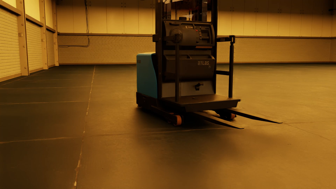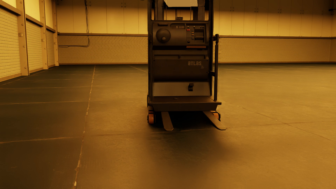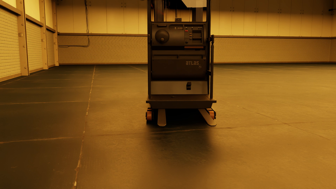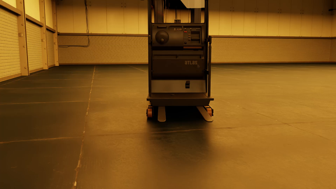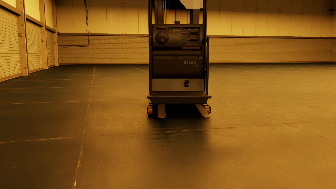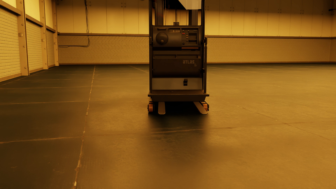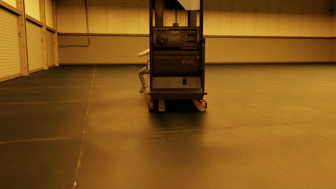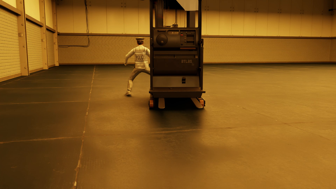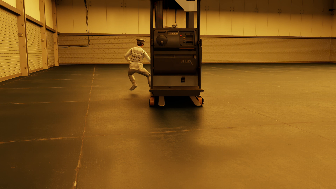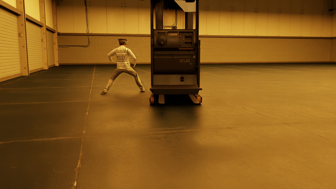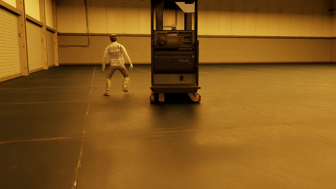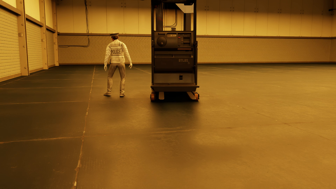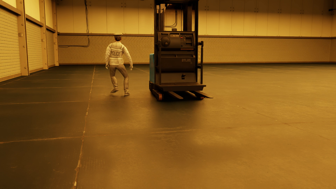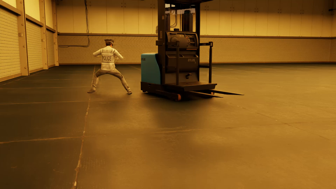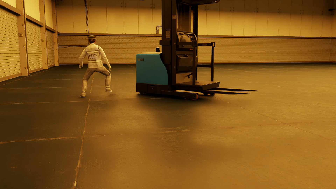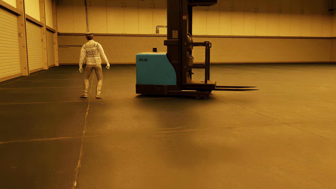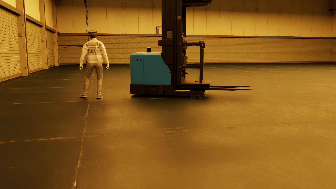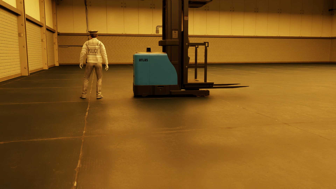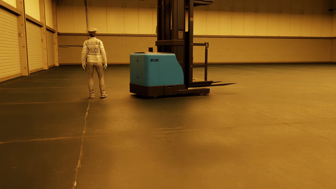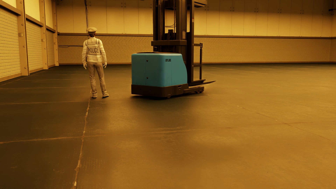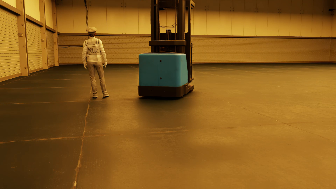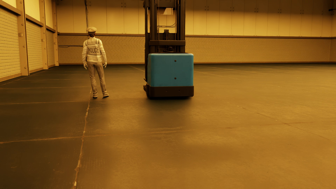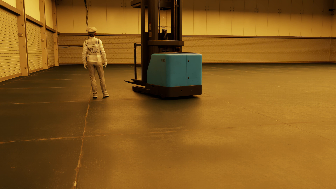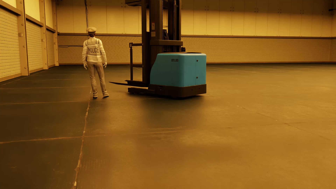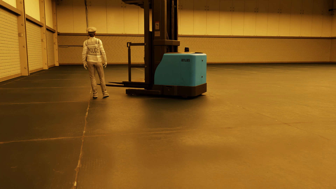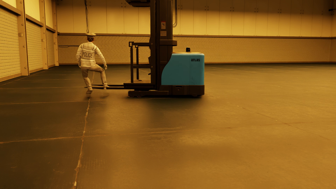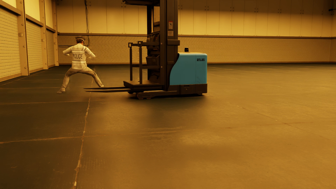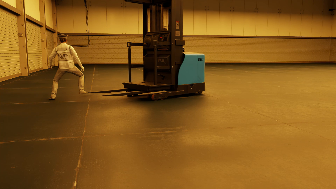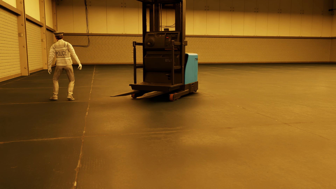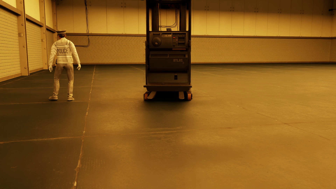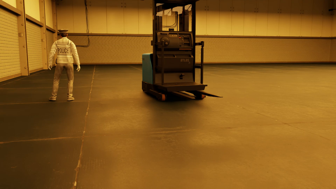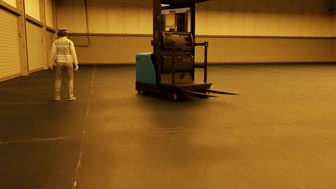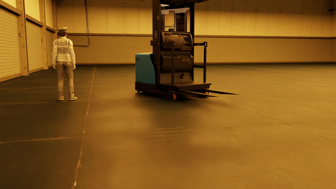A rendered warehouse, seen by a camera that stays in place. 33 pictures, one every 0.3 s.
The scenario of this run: Near miss between a forklift and a person.
